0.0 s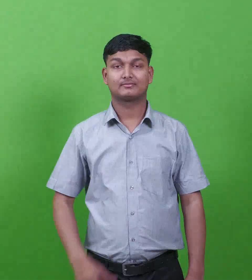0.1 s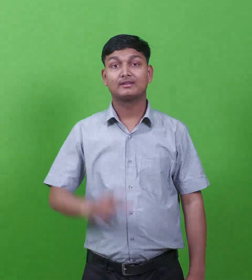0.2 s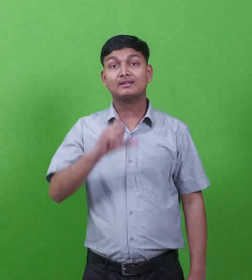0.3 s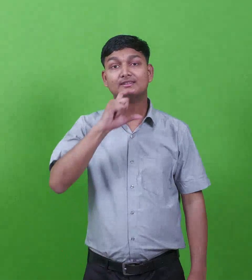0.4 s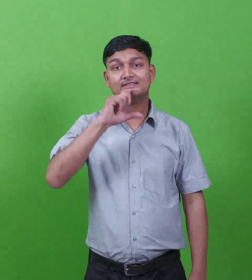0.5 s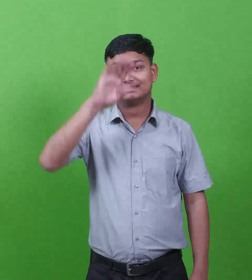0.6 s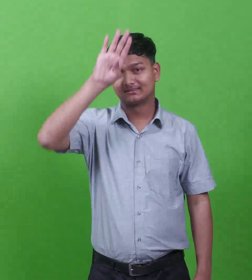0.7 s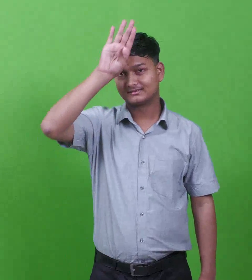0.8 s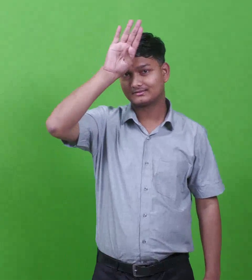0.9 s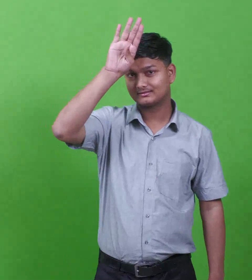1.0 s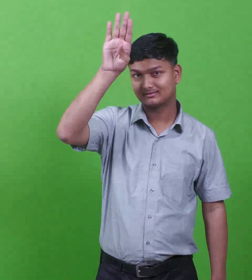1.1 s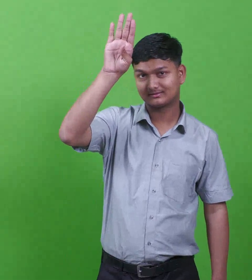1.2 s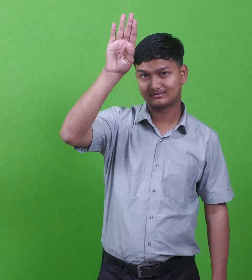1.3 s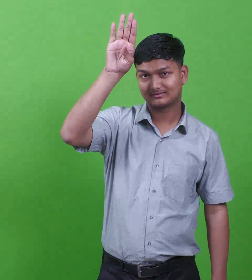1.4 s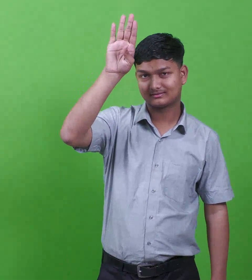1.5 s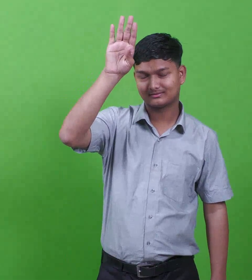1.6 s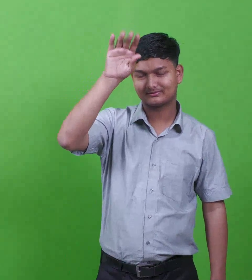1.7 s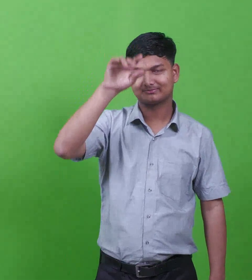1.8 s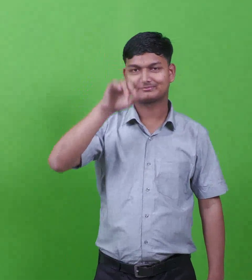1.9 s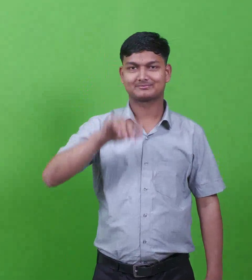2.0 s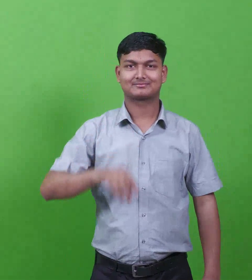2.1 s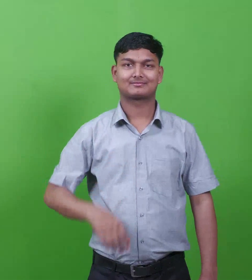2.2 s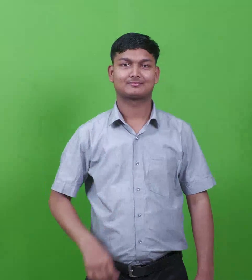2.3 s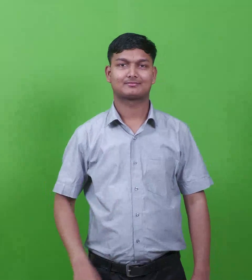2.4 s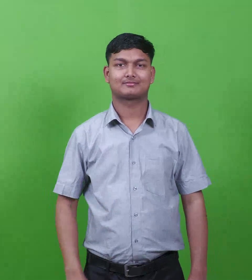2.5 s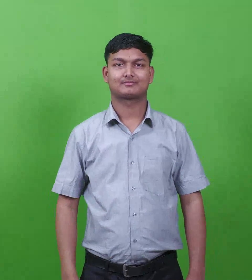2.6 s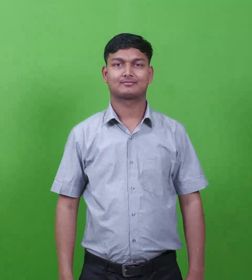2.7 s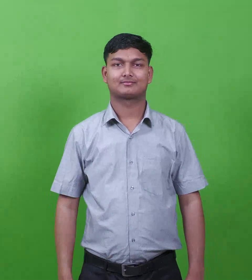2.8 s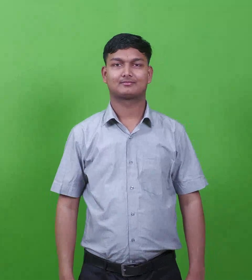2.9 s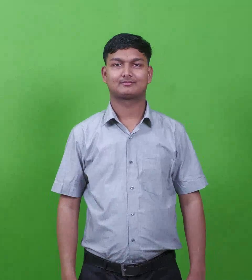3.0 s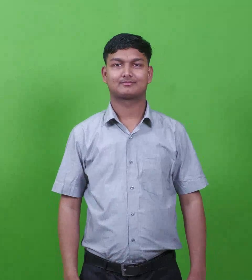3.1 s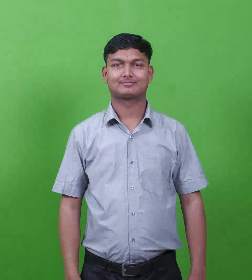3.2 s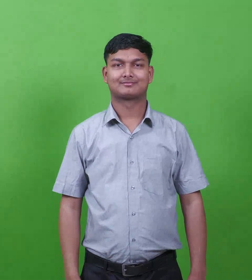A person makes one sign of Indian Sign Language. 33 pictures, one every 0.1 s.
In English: king cyrus
